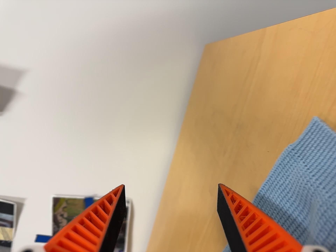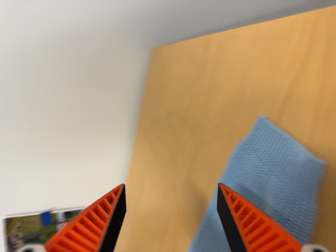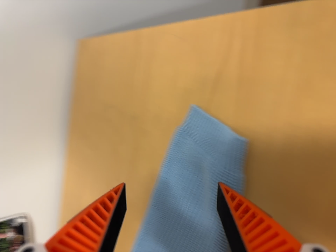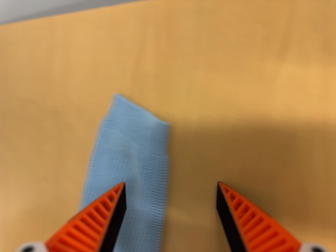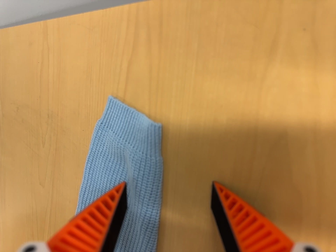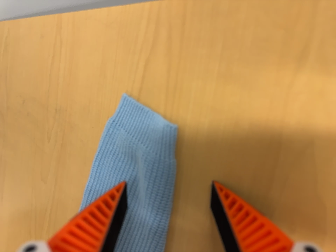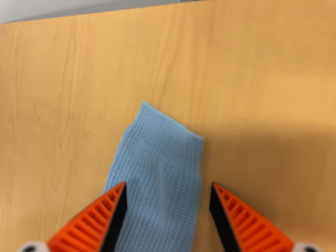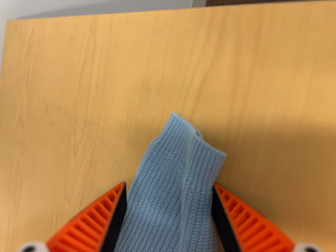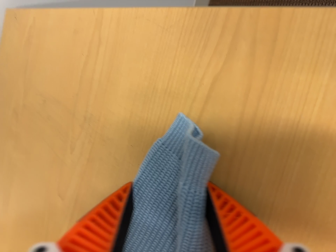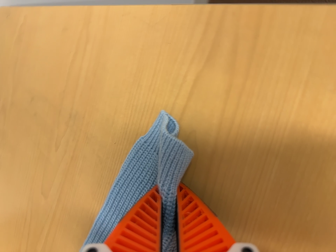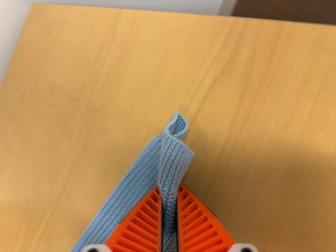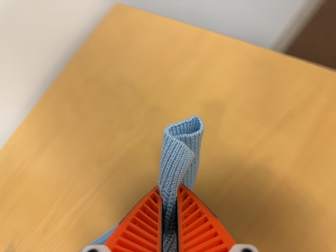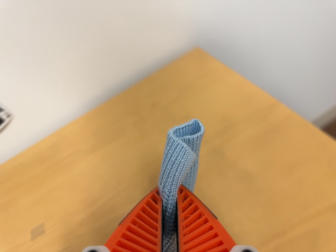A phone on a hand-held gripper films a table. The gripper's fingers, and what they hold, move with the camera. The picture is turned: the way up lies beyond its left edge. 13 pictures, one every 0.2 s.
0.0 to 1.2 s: The camera pans to its right by about 40 degrees. It travels to its left, about 5 cm. It rolls about its line of sight by about 10 degrees, and the scene rotates counterclockwise.
1.2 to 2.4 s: The camera travels to its left, about 20 cm, so close, fixed things drift to the right. Its aim tips toward the top of its view by about 15 degrees, and the scene shifts downward. It rolls about its line of sight by about 50 degrees, and the scene rotates clockwise.
The film runs forward here.
